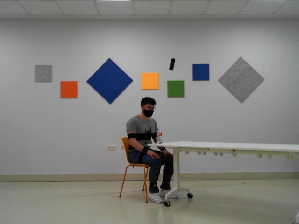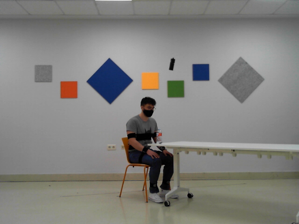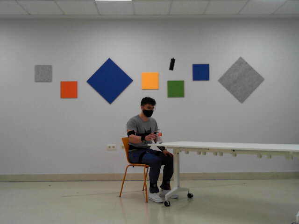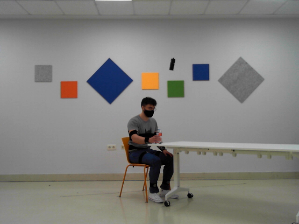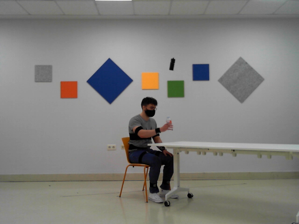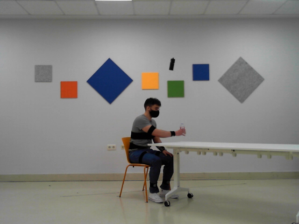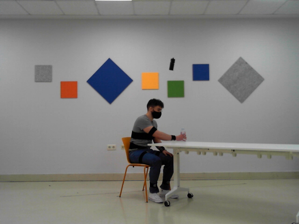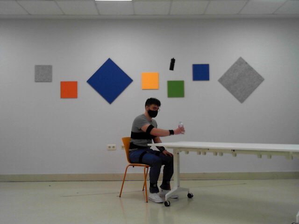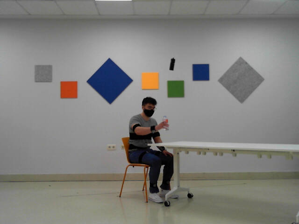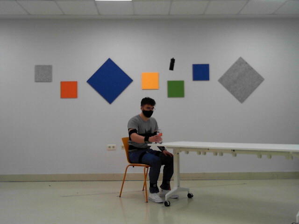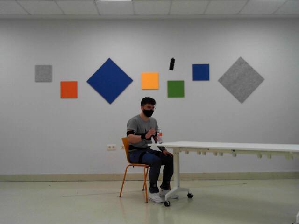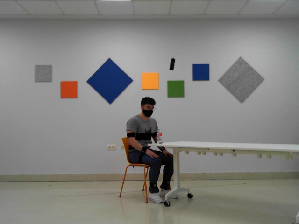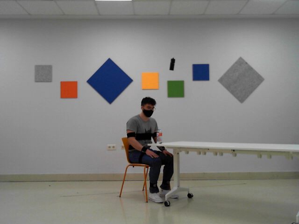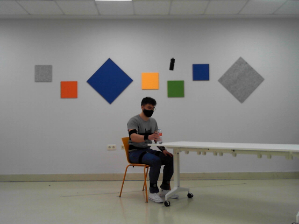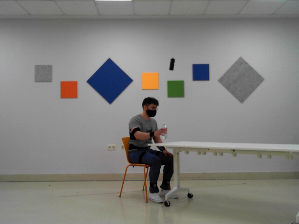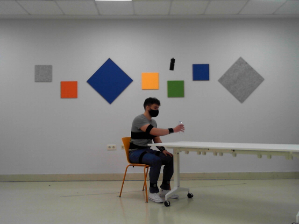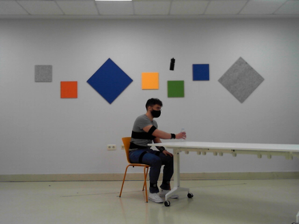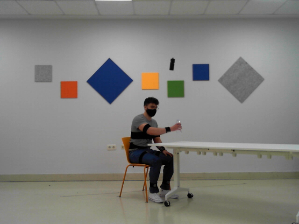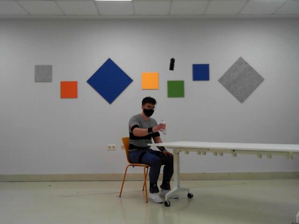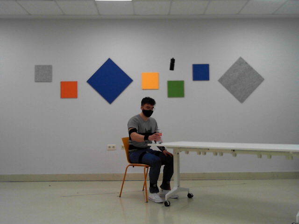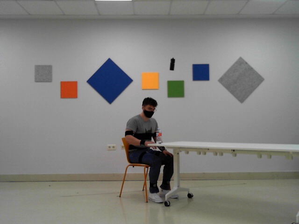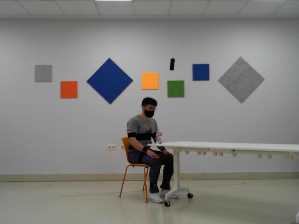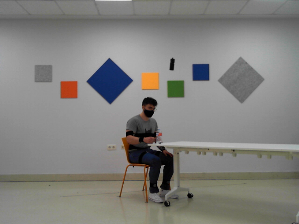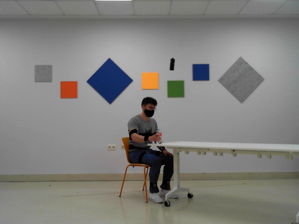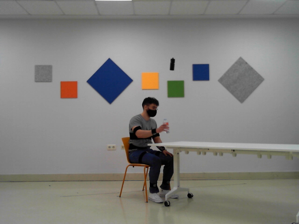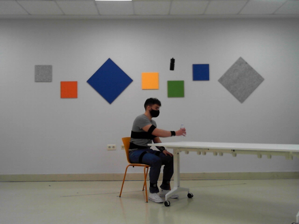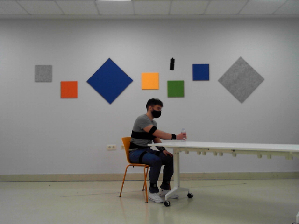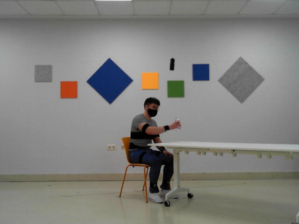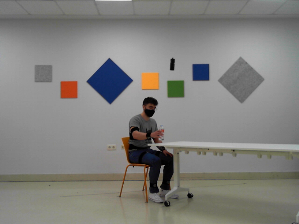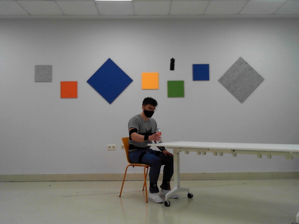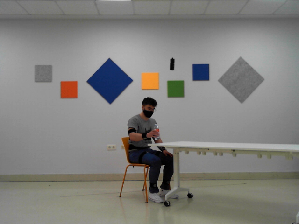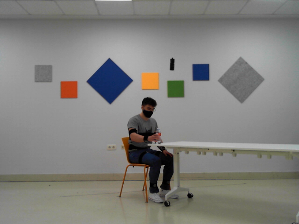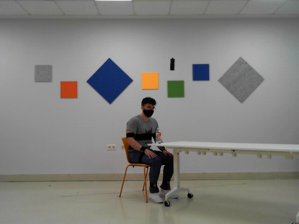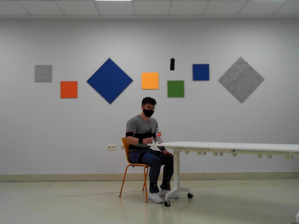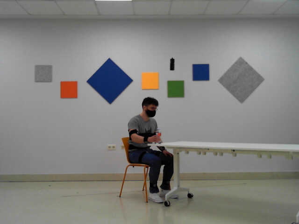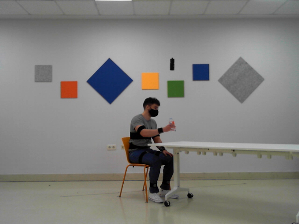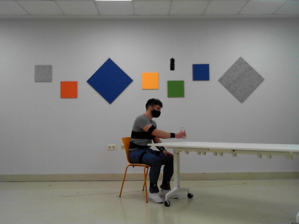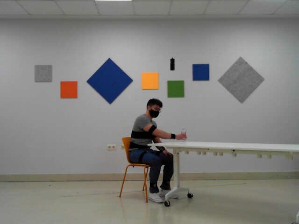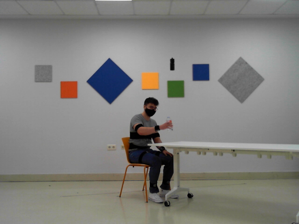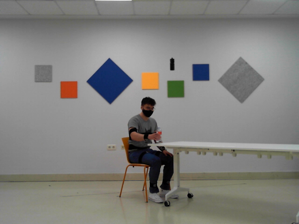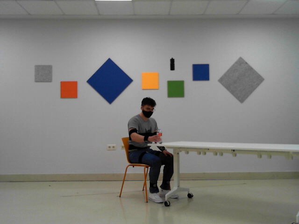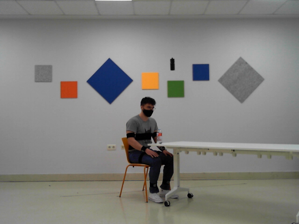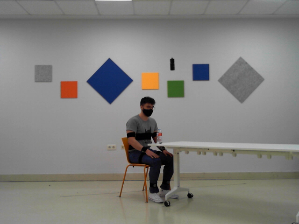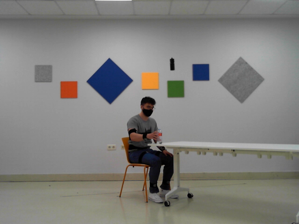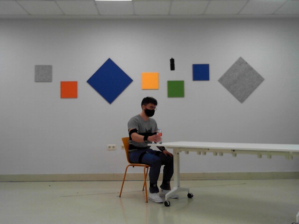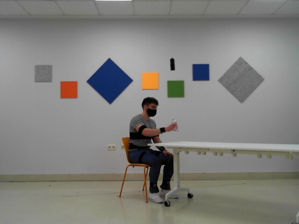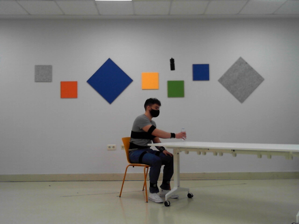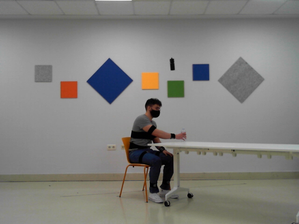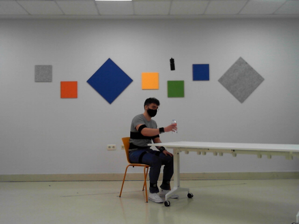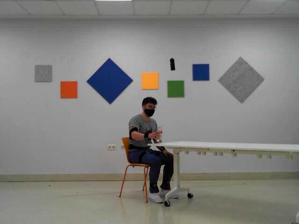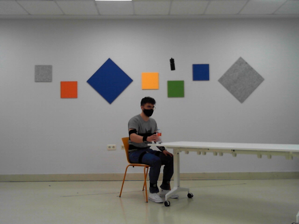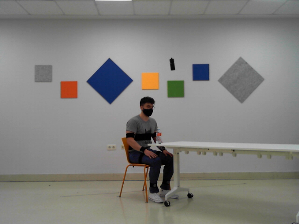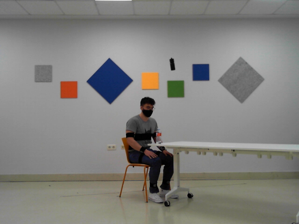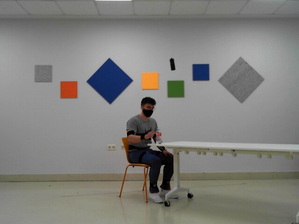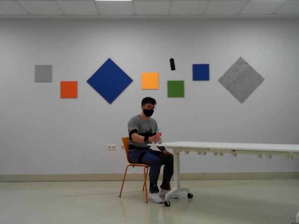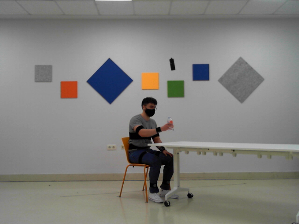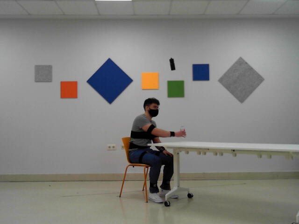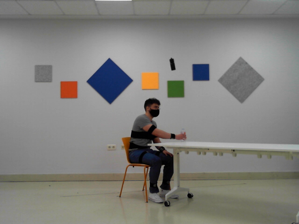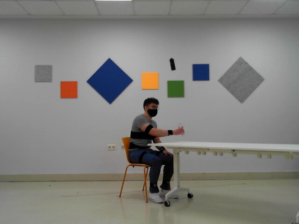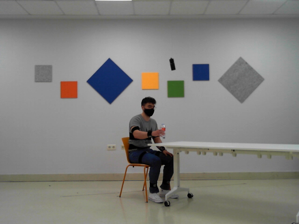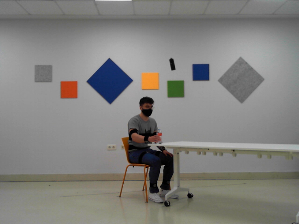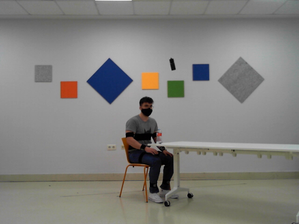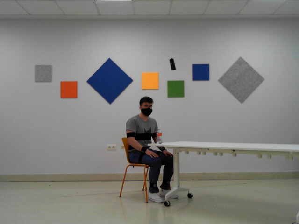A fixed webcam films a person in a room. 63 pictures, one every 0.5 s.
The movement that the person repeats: Move a bottle from side to side, right hand.
